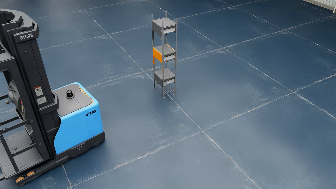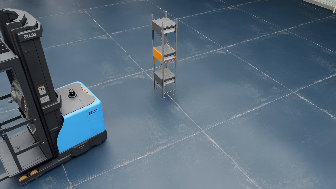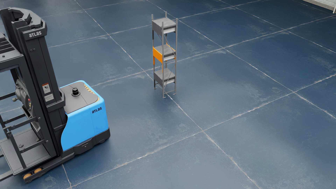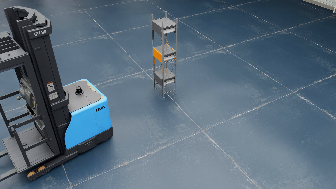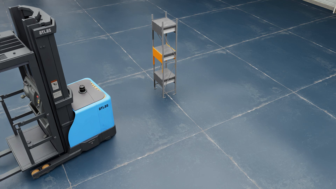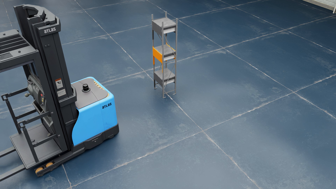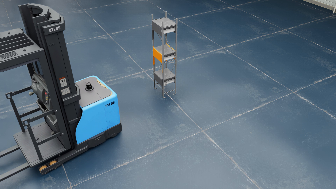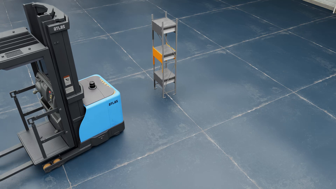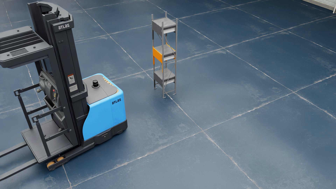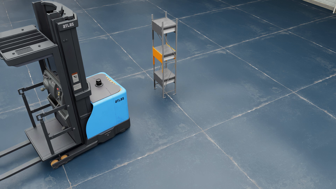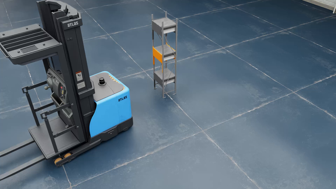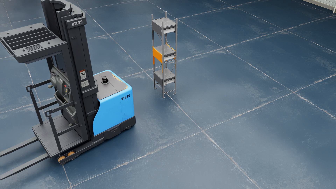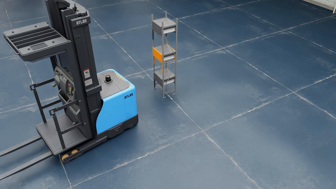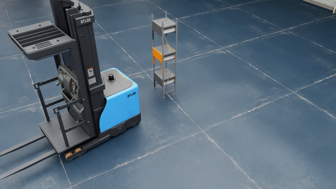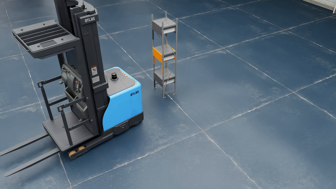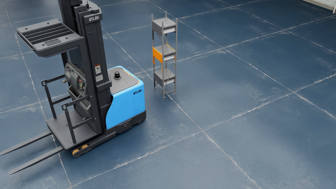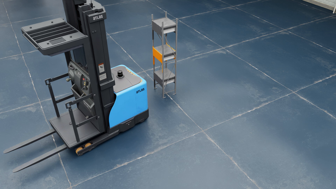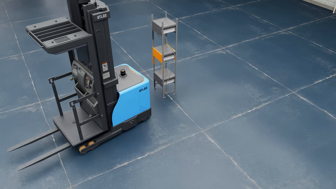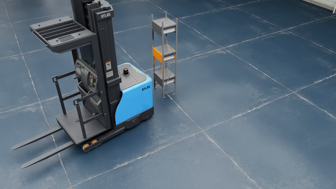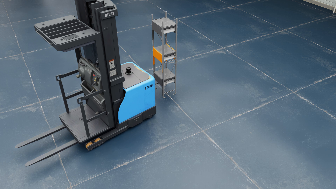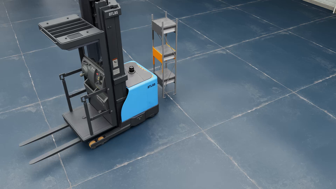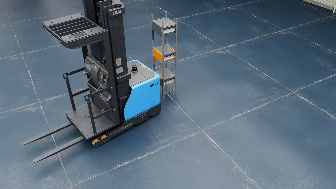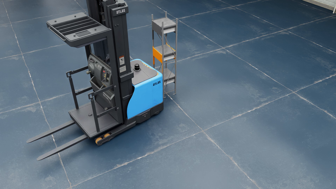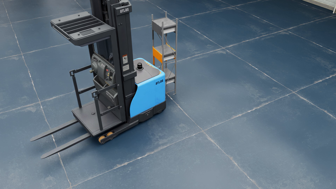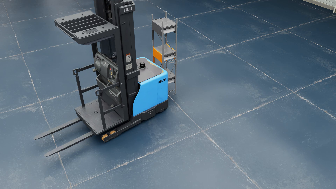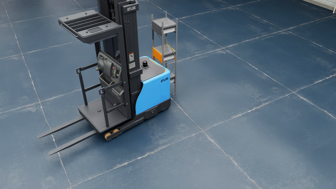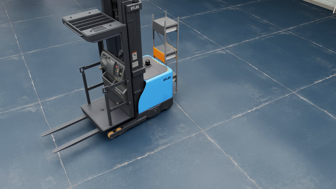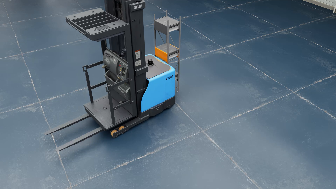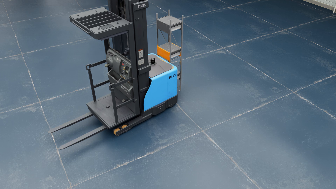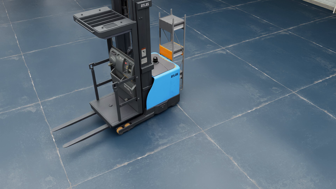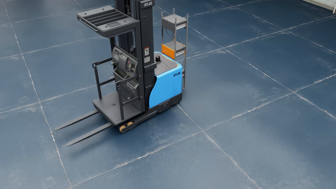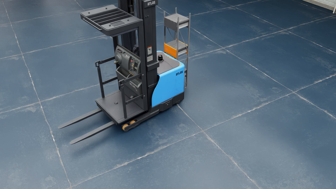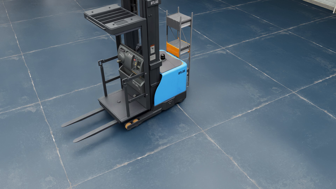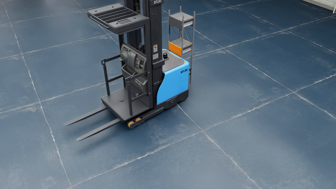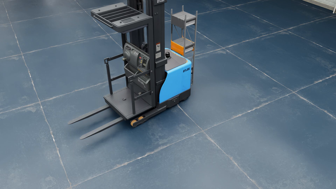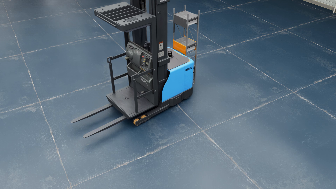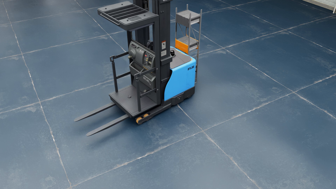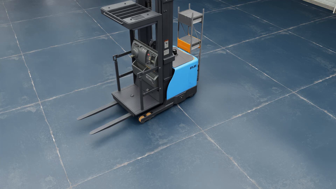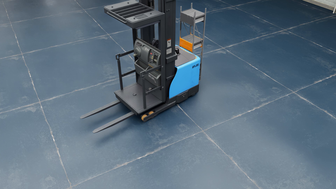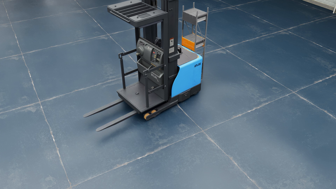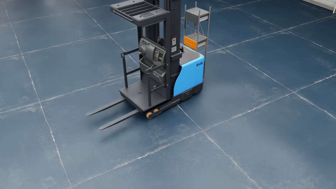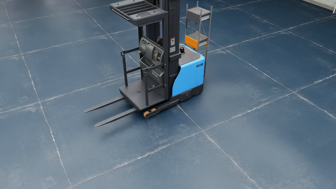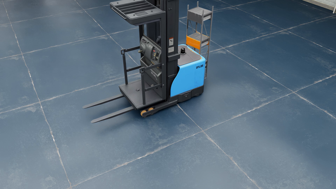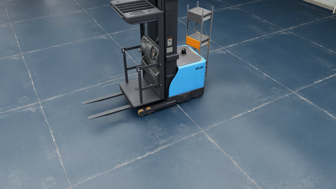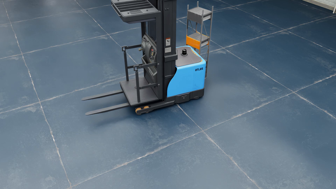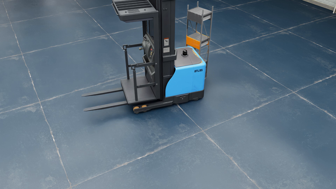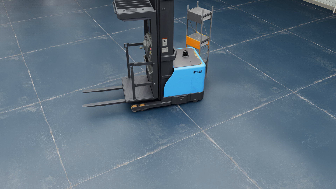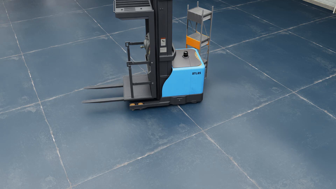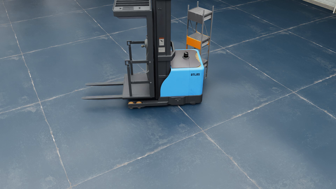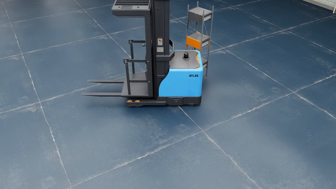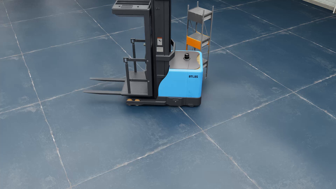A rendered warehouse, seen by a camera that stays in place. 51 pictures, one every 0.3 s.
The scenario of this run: A forklift runs into an object in its way.
